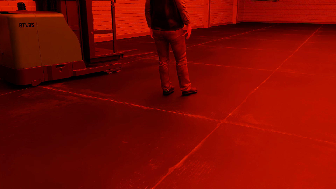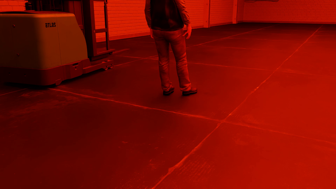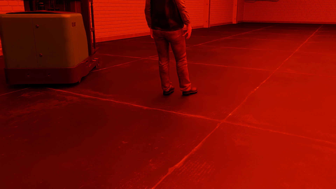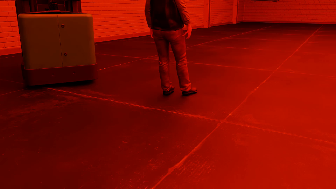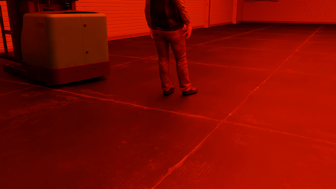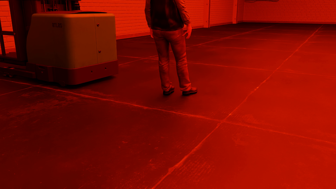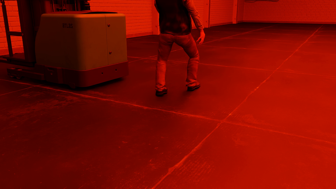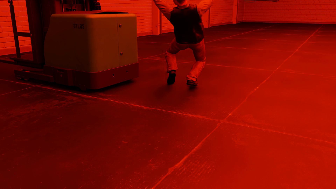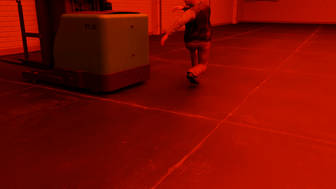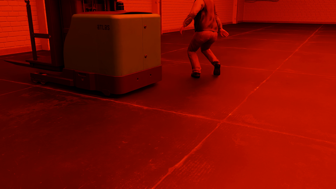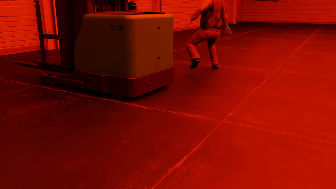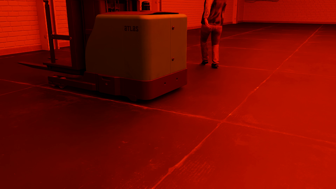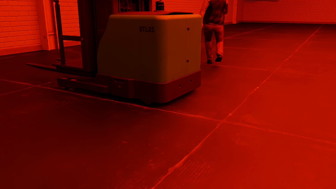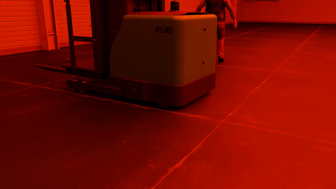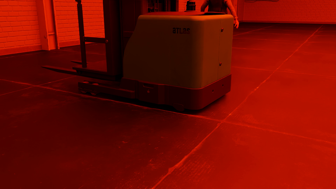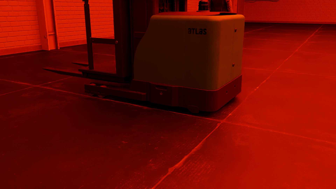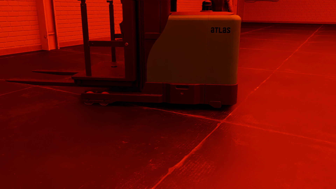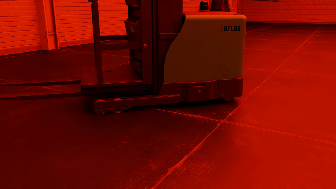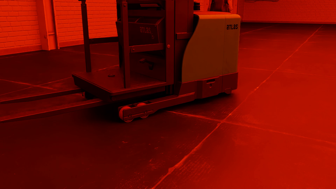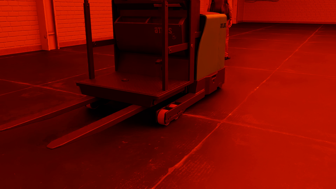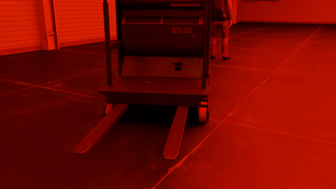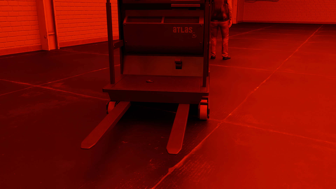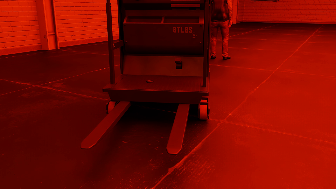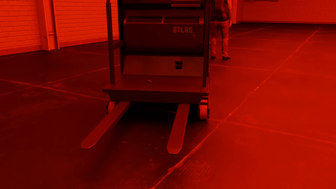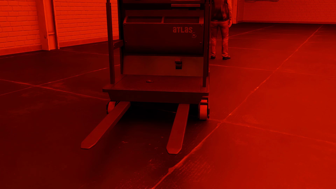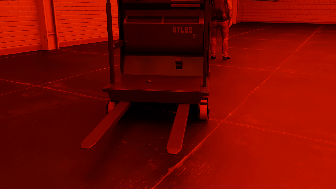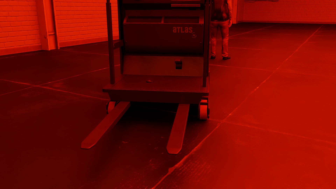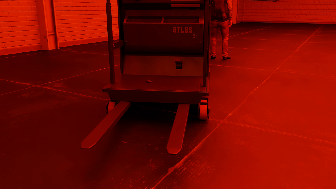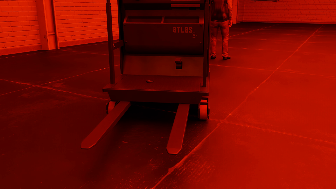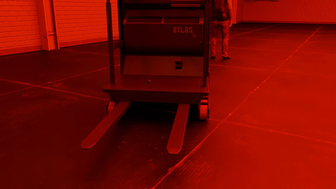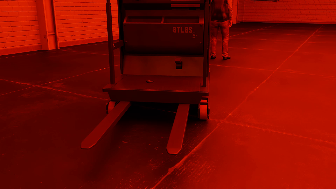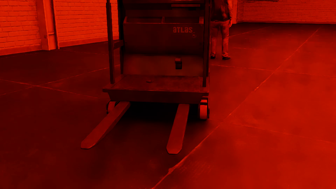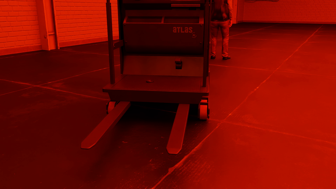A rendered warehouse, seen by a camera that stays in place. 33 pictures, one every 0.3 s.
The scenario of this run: Near miss between a forklift and a person.
